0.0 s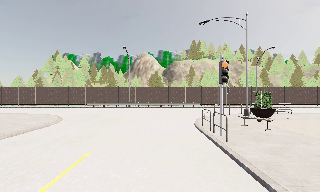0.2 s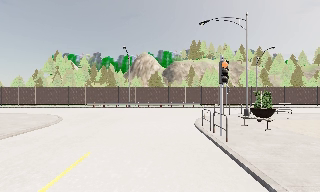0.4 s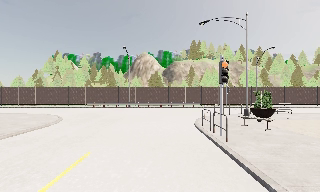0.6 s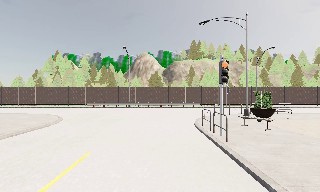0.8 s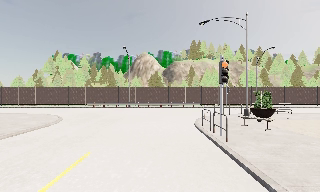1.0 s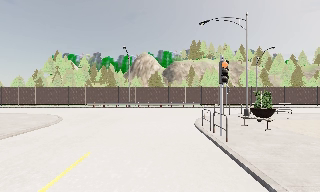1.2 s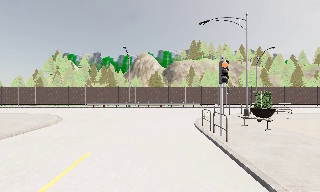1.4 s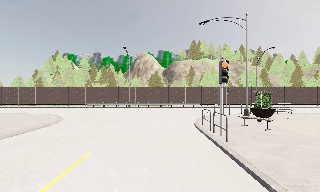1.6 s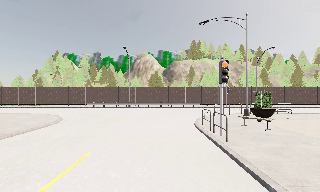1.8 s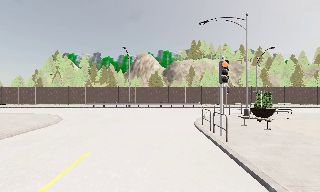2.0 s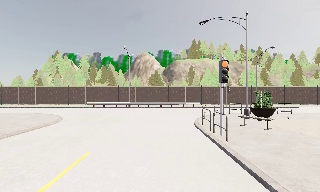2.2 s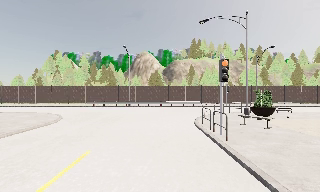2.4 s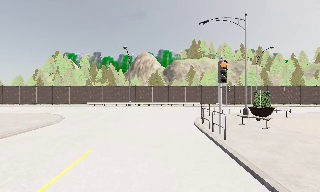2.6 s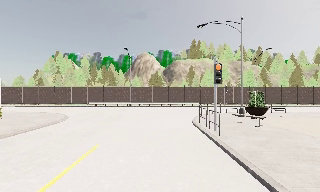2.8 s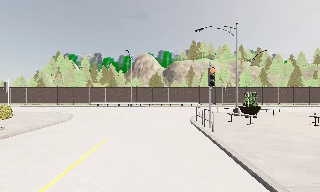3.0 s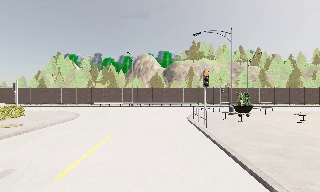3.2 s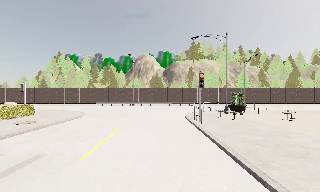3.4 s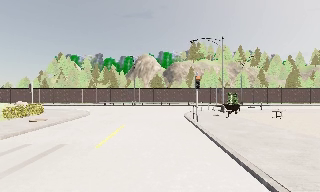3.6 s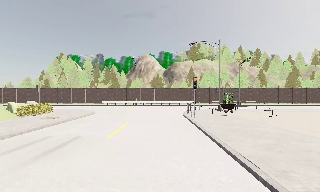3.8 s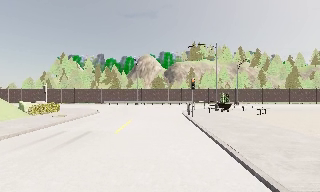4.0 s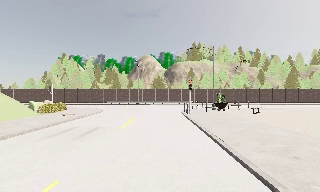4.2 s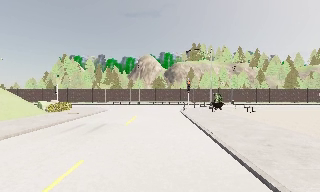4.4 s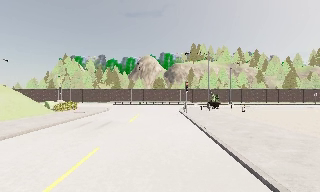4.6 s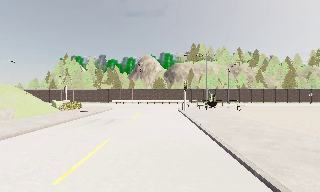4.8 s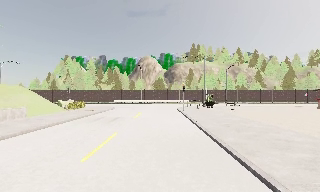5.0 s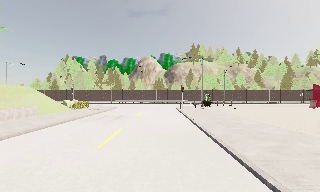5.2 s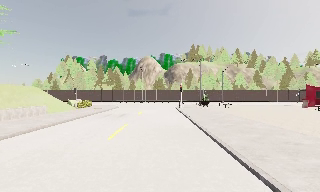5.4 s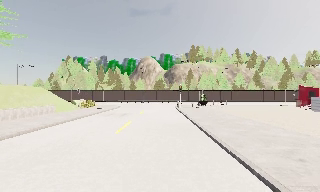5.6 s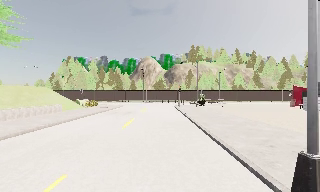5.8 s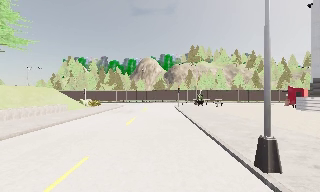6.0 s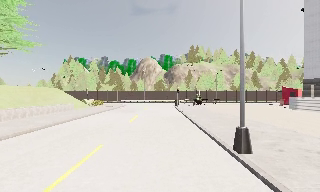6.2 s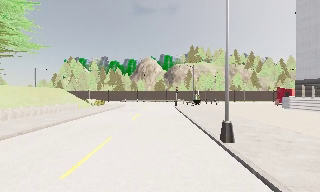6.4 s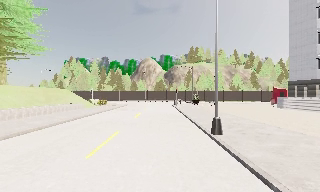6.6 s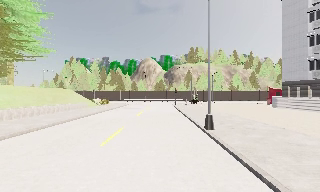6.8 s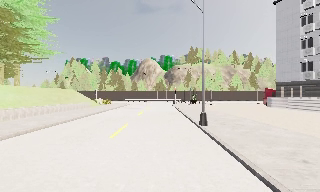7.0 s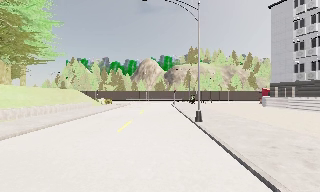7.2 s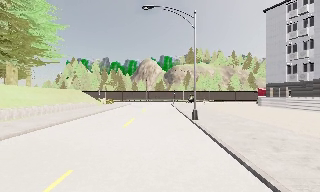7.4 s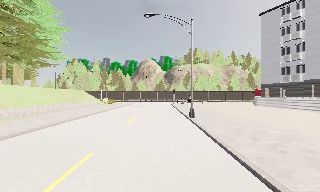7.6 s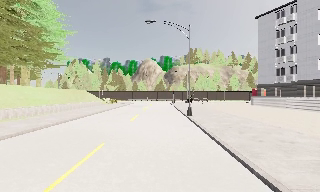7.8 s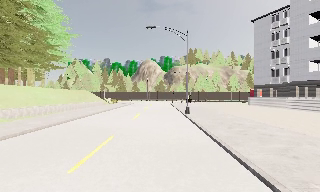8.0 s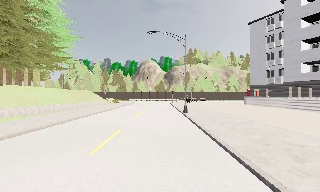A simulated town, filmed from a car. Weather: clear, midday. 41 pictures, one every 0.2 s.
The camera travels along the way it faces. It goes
backward.
0.0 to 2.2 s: The camera keeps its place and its aim.
2.2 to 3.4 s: The camera travels backward, about 4.5 m, so what stands in front gets smaller. It gains speed.
3.4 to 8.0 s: The camera travels backward, about 25 m, so what stands in front gets smaller.
The film runs backward here.
